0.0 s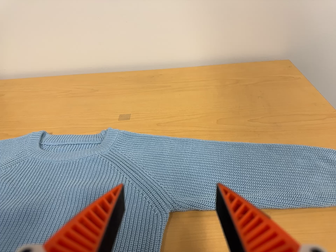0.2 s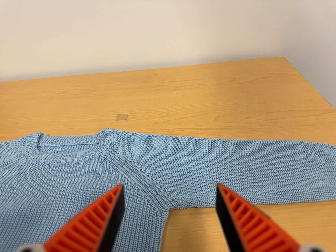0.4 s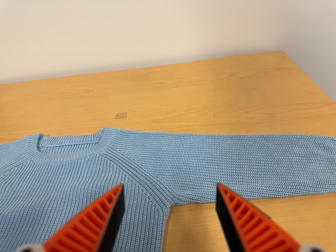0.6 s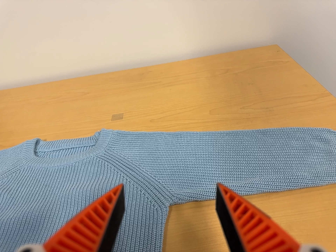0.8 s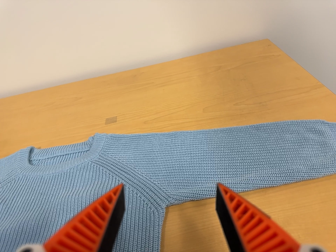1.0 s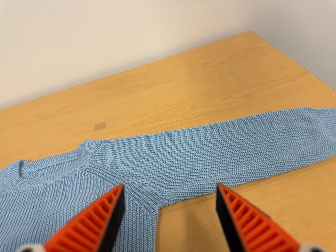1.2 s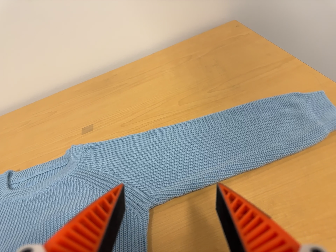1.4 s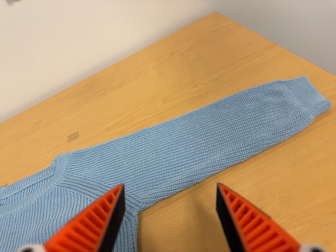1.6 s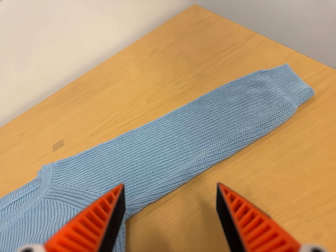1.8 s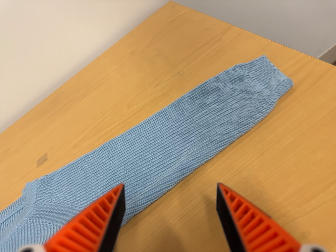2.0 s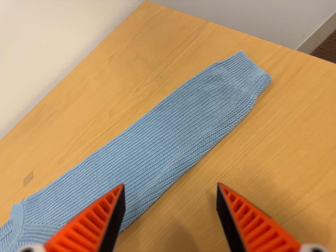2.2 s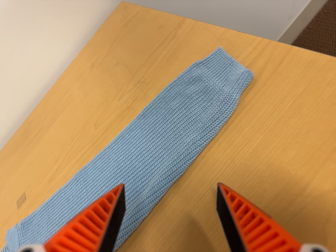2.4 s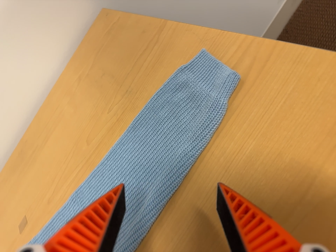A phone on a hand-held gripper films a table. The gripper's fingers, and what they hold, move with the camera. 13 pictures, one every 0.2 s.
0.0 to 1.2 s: The camera travels to its right, about 6 cm, so close, fixed things drift to the left. It rolls about its line of sight by about 20 degrees, and the scene rotates counterclockwise.
1.2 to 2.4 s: The camera travels to its right, toward the top of its view and forward, about 16 cm, so close, fixed things drift to the left. It rolls about its line of sight by about 35 degrees, and the scene rotates counterclockwise.
The film runs forward here.
